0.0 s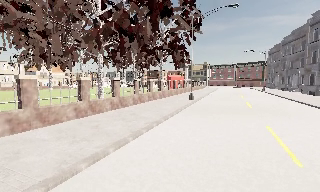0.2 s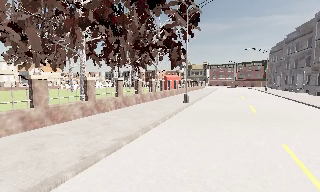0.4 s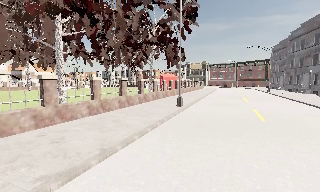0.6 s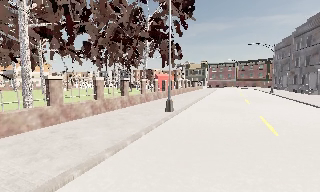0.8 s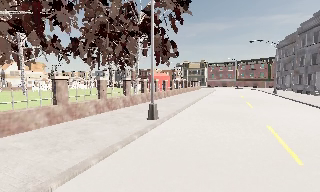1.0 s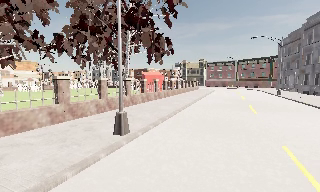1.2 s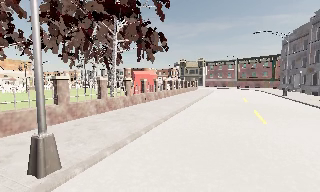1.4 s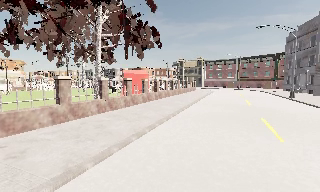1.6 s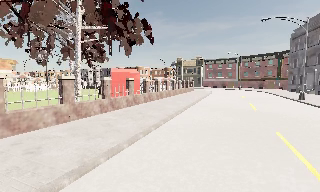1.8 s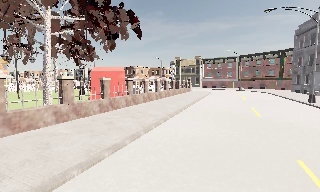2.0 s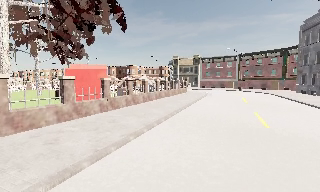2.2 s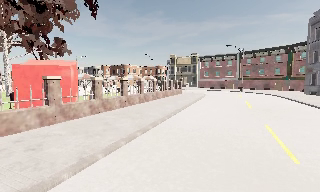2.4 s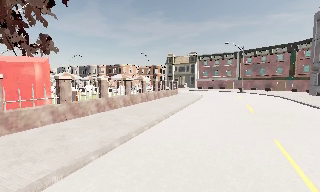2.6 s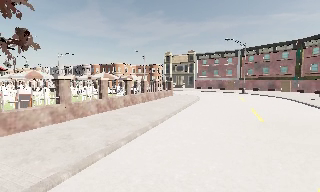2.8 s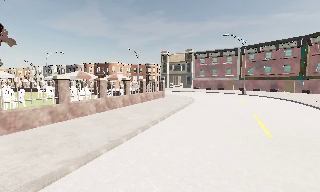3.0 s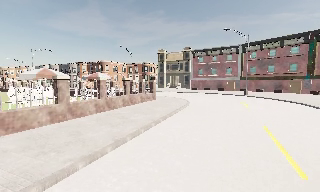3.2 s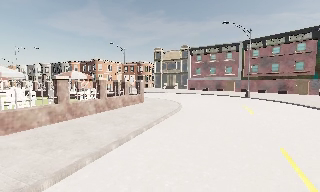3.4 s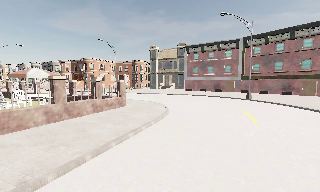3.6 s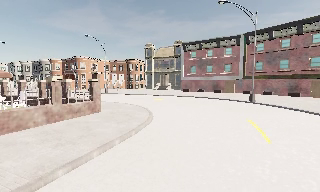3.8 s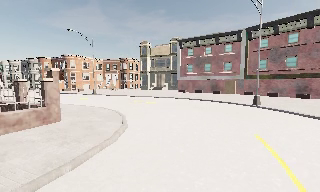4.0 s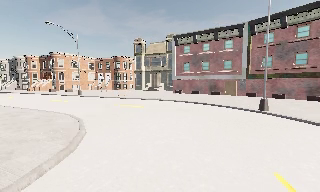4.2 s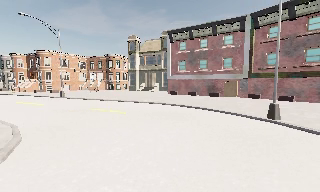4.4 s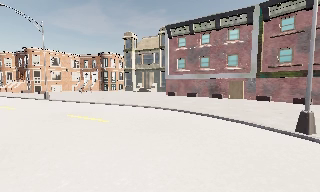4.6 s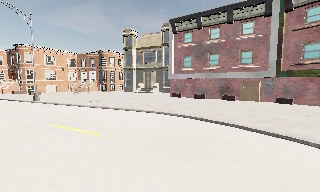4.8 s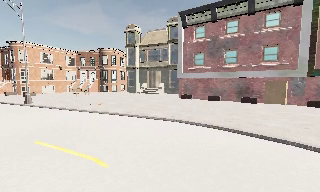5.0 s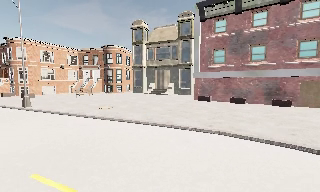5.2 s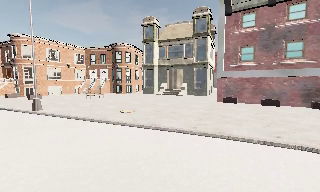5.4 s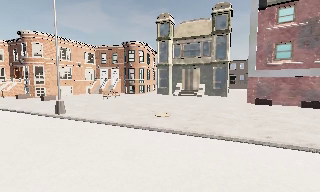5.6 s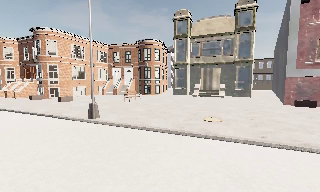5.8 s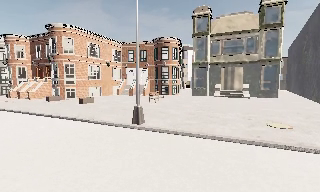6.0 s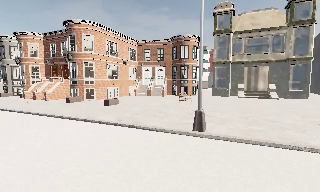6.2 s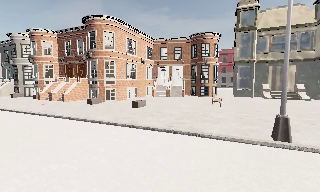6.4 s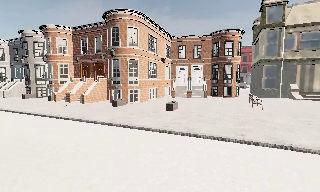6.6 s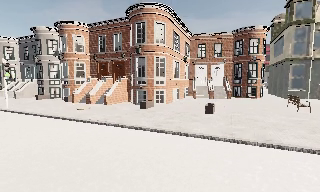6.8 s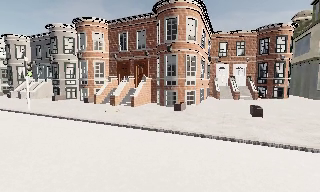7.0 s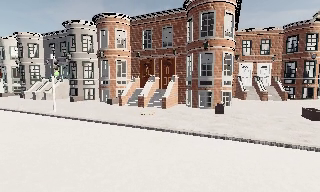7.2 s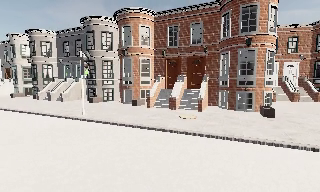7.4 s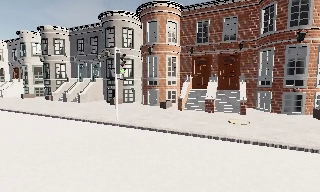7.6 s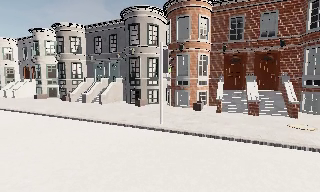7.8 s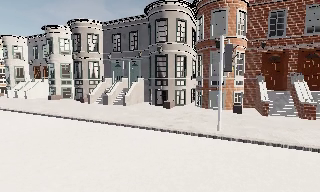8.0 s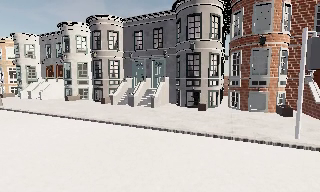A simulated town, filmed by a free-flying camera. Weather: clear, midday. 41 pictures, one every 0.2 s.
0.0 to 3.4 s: The camera travels forward and to its right, about 40 m, so what stands in front looms larger.
3.4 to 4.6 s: The camera travels forward, about 13 m, so what stands in front looms larger.
4.6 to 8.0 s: The camera travels to its left and forward, about 35 m, so close, fixed things drift to the right.
The film runs backward here.
